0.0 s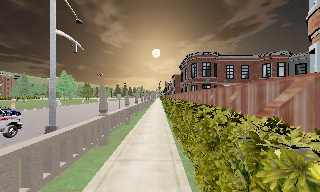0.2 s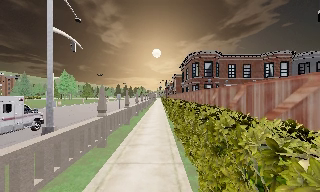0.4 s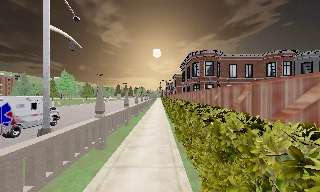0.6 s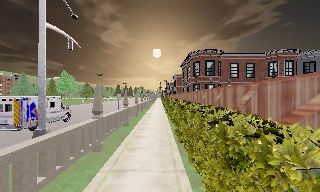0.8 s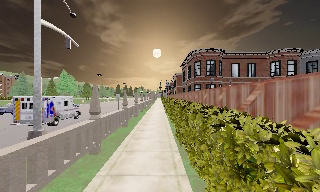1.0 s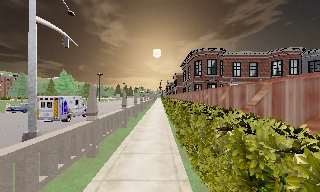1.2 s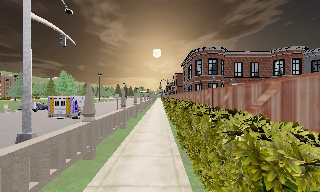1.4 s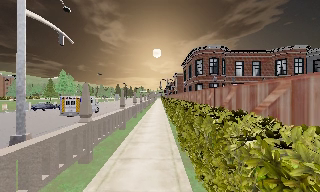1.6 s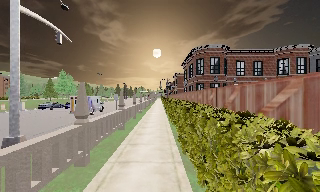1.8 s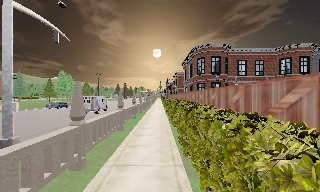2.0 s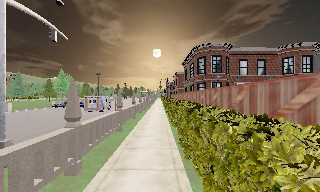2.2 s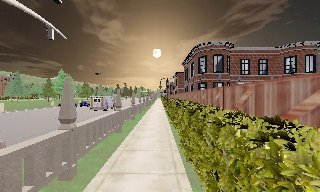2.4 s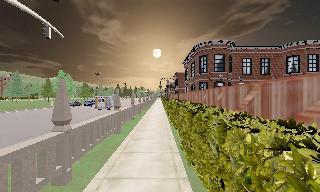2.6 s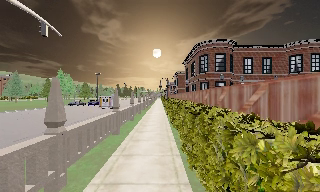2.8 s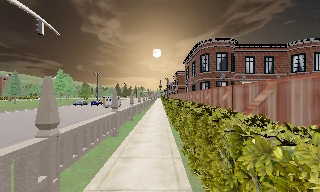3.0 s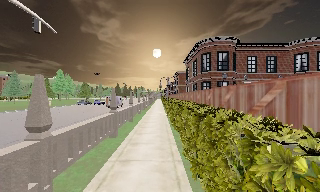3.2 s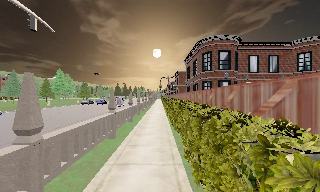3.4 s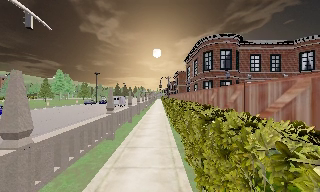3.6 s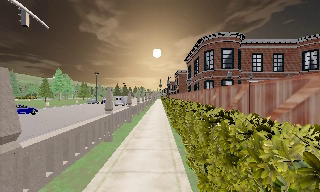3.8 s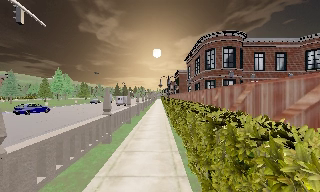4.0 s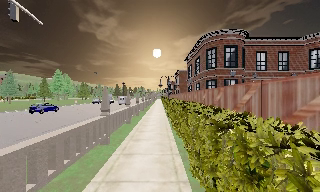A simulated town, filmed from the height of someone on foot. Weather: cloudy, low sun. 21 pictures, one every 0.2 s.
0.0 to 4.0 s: The camera travels forward, about 5 m, so what stands in front looms larger.
The film runs forward here.
